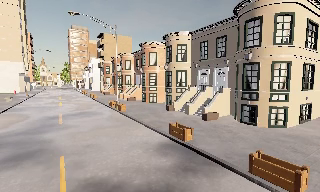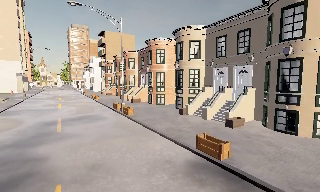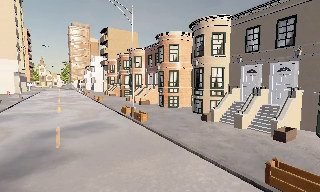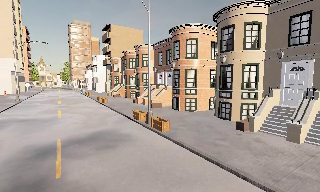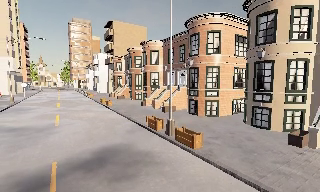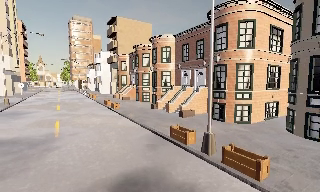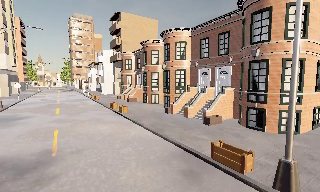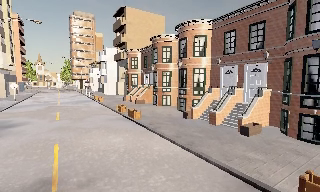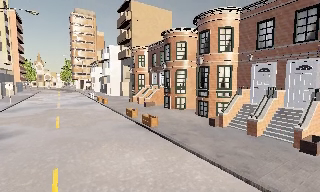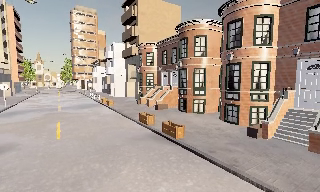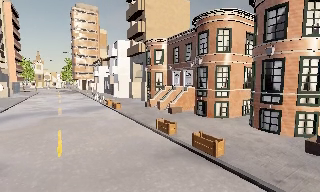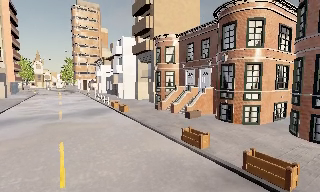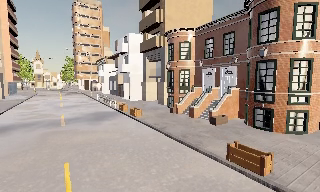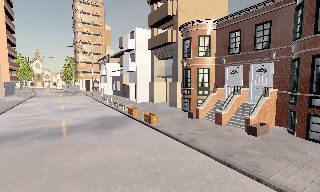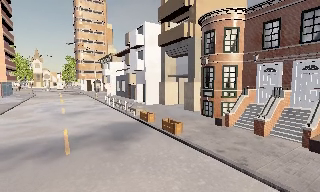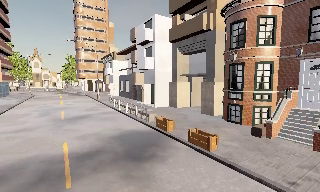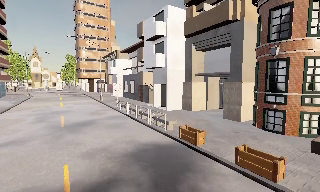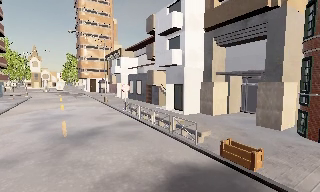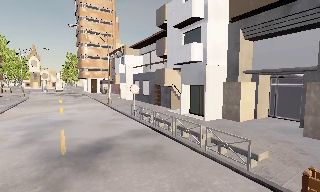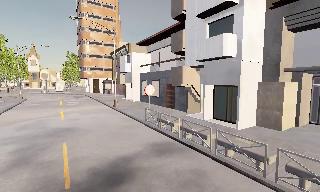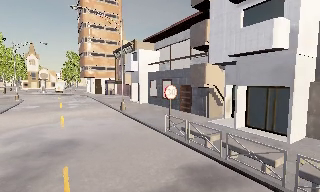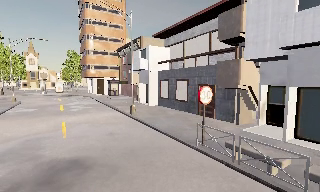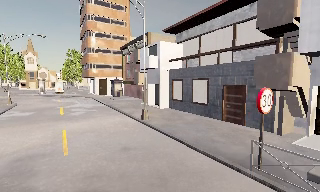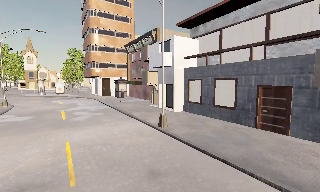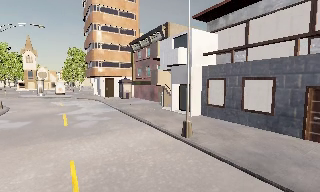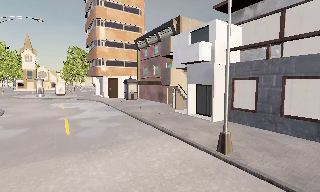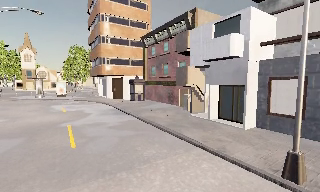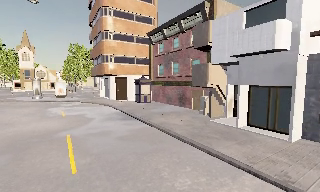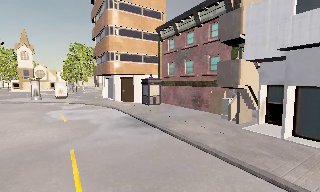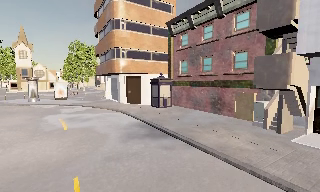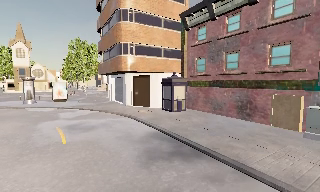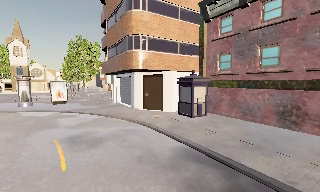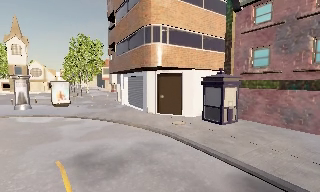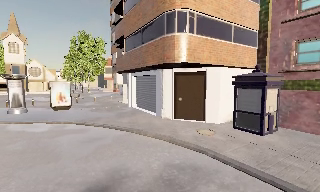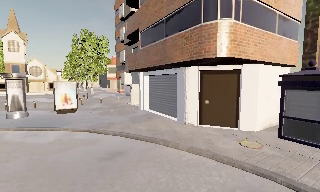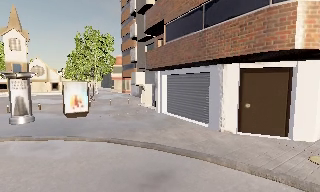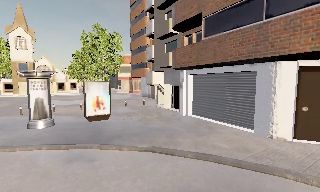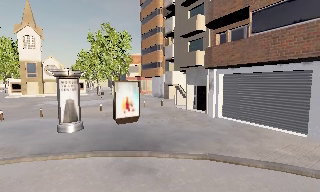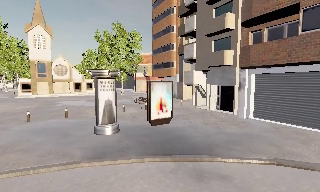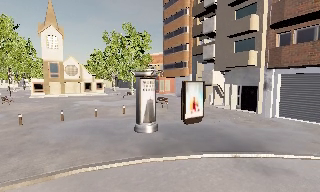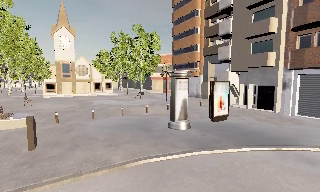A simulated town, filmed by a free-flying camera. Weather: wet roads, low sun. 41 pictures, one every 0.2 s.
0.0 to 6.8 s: The camera travels forward and to its left, about 70 m, so what stands in front looms larger.
6.8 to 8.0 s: The camera travels to its left, about 11 m, so close, fixed things drift to the right.
The film runs backward here.
